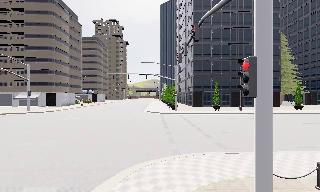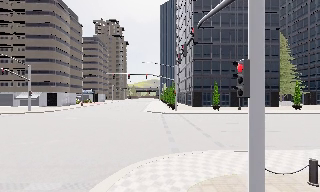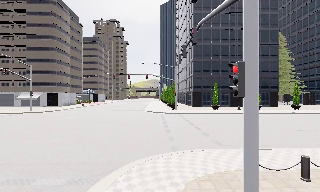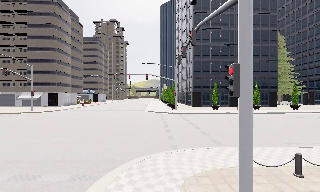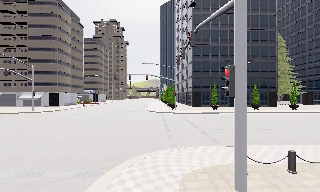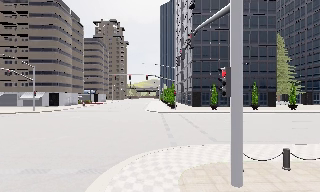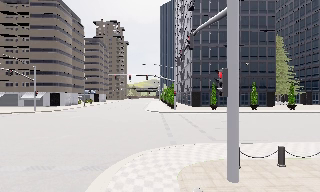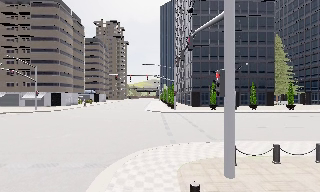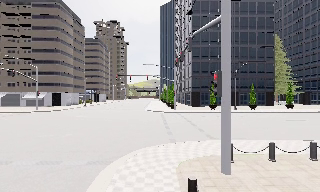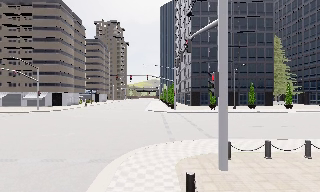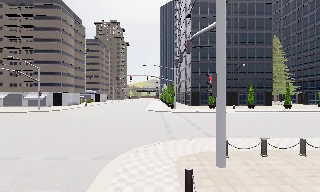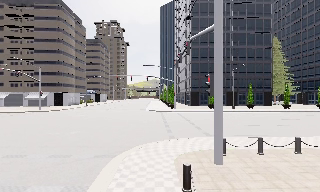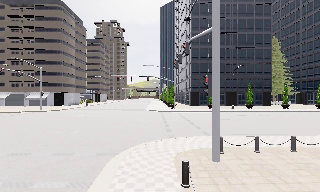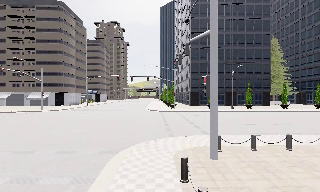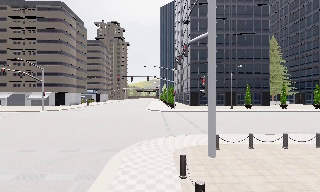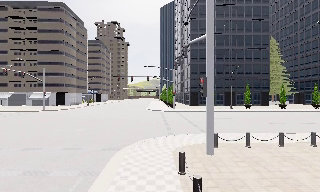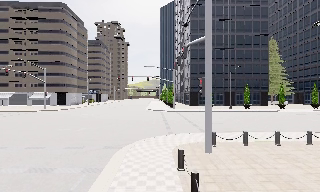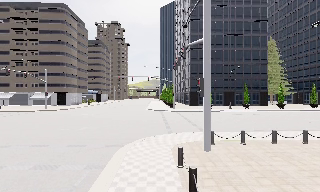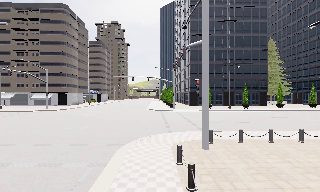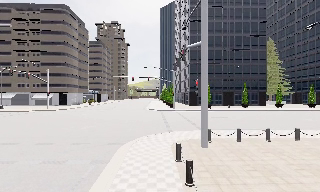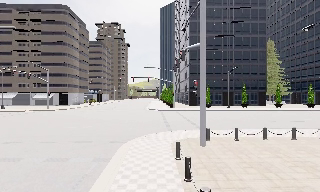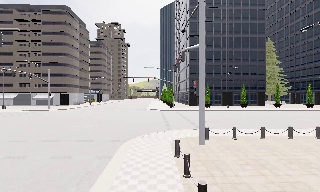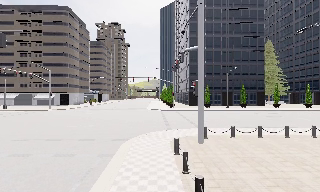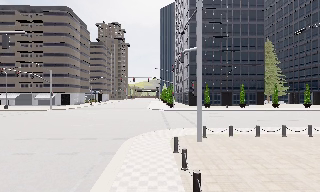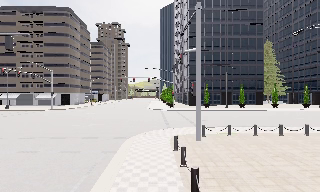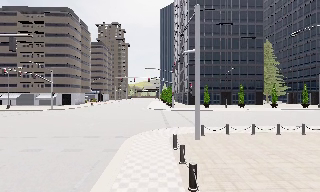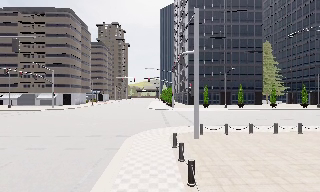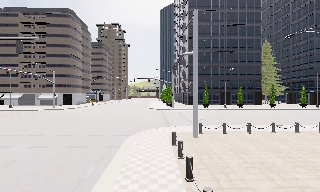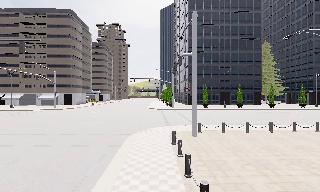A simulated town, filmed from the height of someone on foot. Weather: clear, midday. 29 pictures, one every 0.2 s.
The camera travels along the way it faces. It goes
backward.
0.0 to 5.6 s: The camera travels backward, about 7 m, so what stands in front gets smaller.
The film runs backward here.
